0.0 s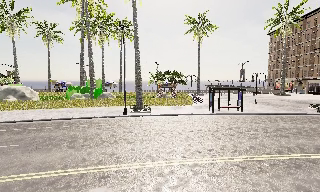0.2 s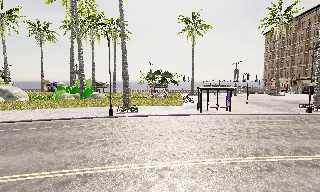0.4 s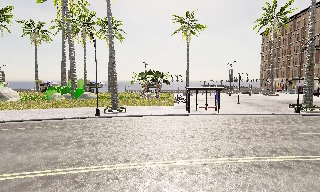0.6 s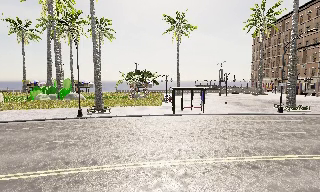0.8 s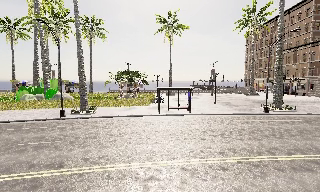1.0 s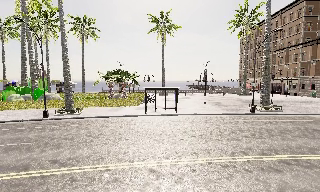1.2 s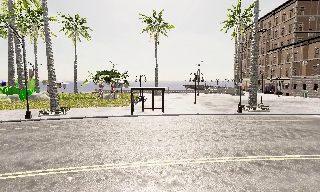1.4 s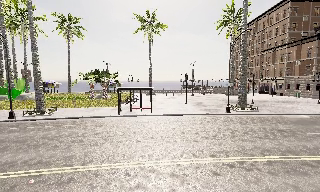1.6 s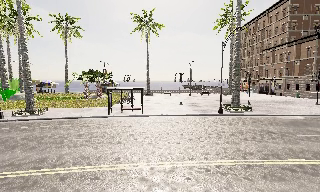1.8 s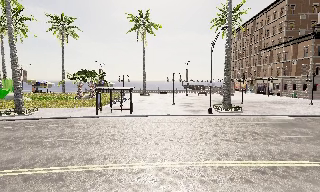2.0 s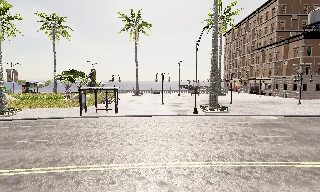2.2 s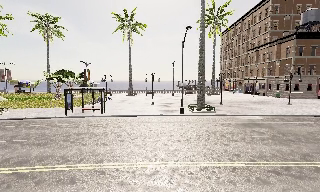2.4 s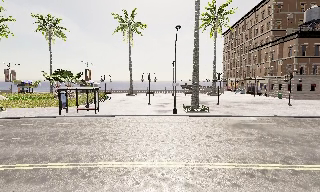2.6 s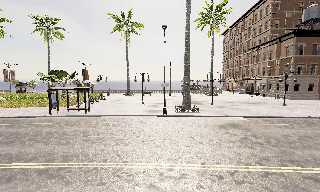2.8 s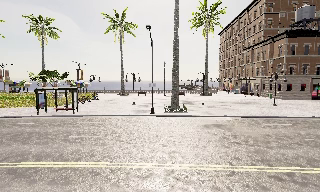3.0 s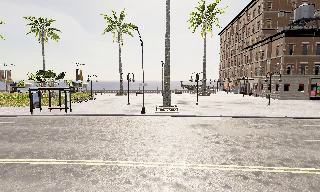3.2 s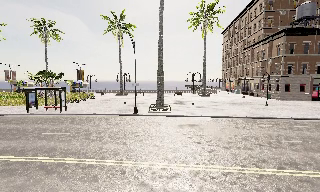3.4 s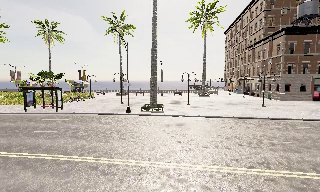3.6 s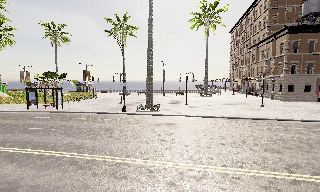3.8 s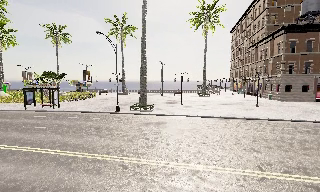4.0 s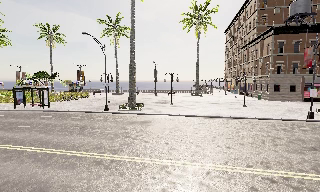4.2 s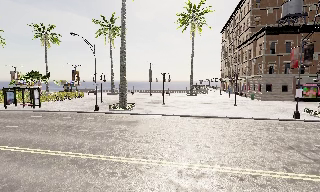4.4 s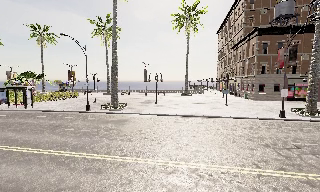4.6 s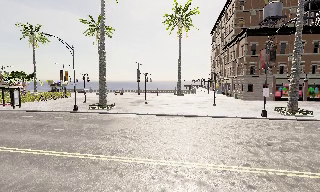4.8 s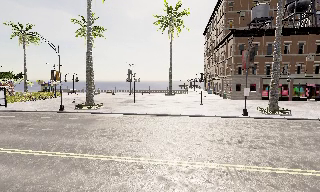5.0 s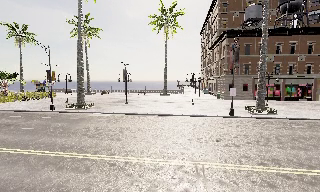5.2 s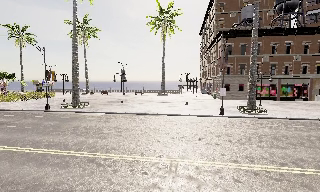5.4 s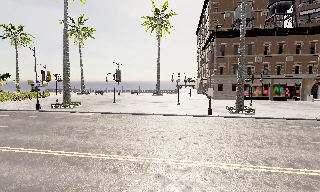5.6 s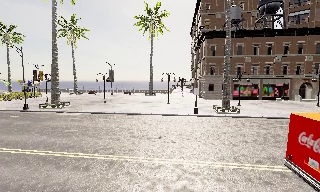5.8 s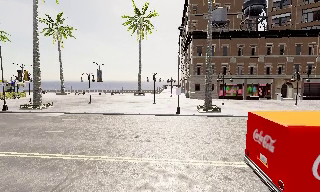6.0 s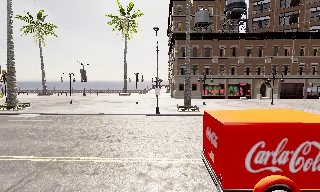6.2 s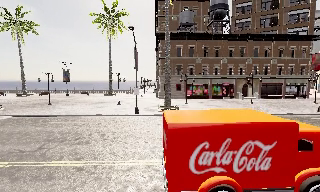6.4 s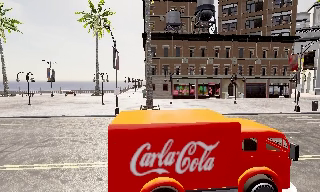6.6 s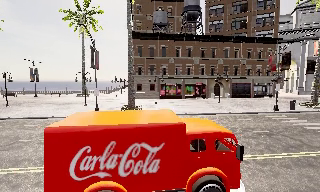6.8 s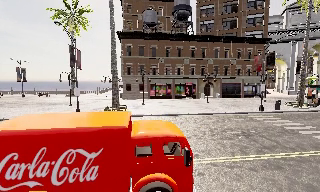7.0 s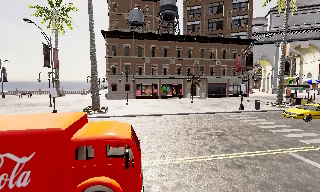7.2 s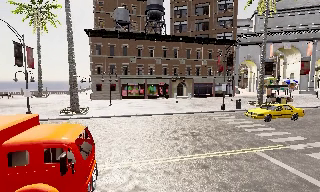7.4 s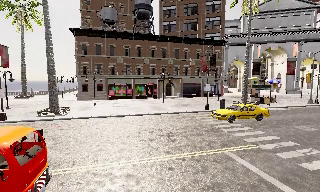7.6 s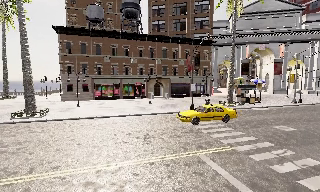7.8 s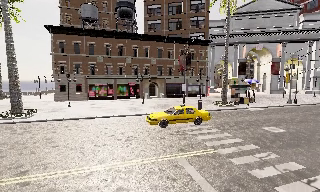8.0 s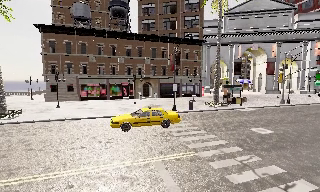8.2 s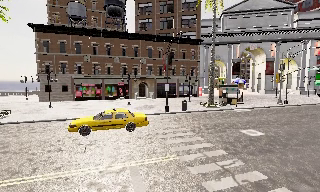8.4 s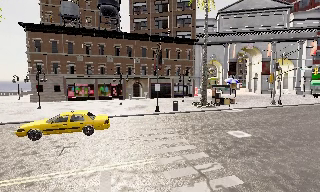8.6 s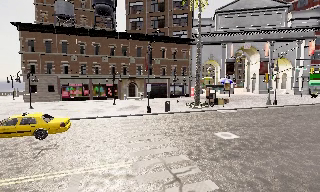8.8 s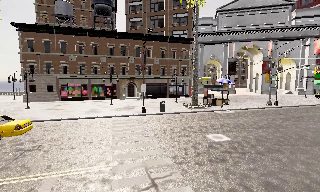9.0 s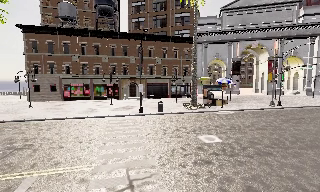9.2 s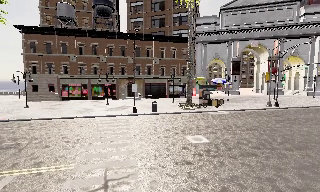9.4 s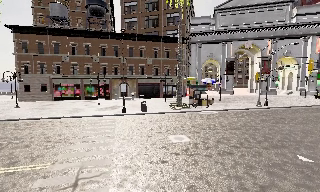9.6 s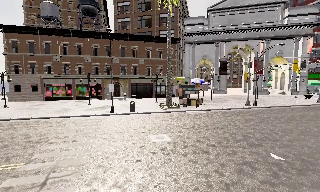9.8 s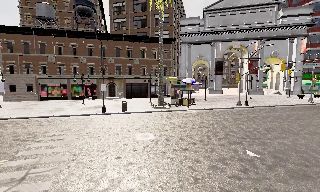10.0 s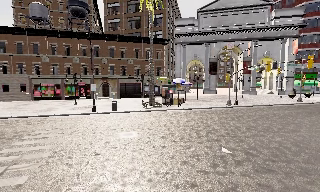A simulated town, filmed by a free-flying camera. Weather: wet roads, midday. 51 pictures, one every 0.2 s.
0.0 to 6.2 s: The camera travels to its right, about 35 m, so close, fixed things drift to the left.
6.2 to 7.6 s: The camera swings to its right by about 15 degrees, and the scene slides to the left. It travels to its right, about 9 m, so close, fixed things drift to the left.
7.6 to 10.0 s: The camera travels to its right, about 12 m, so close, fixed things drift to the left.
The film runs forward here.
